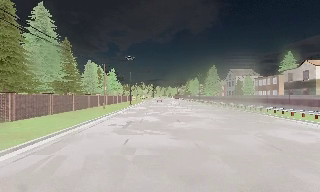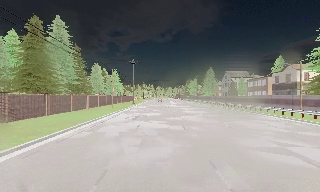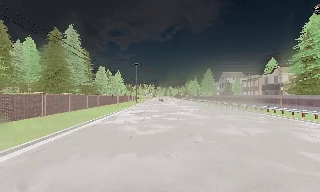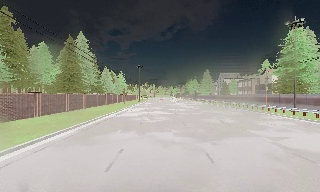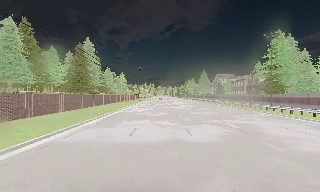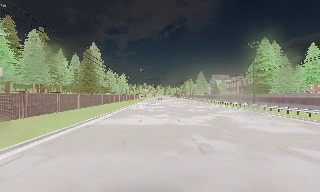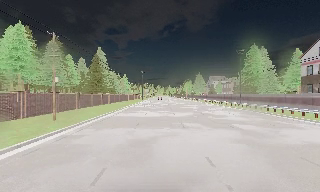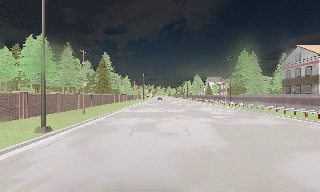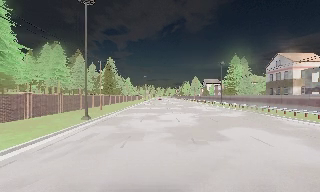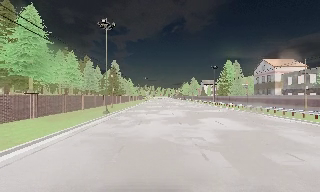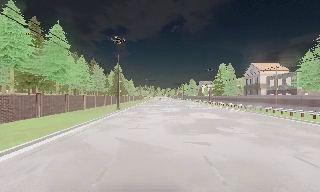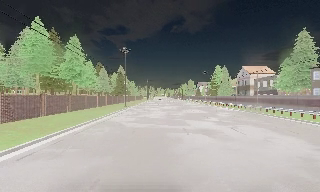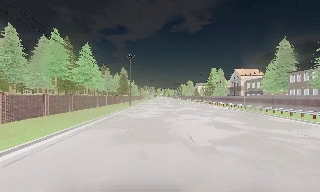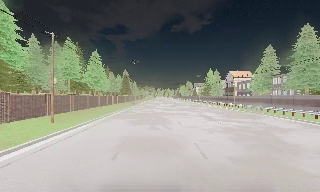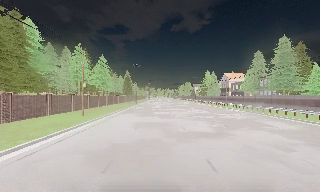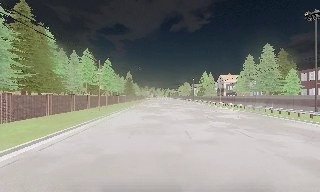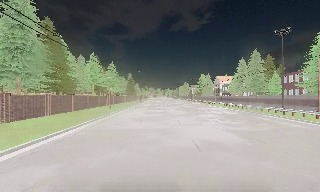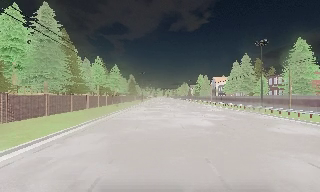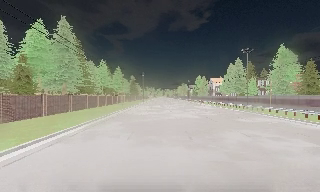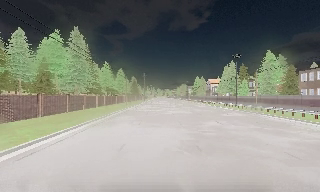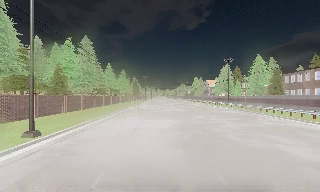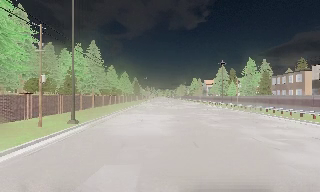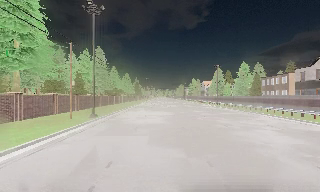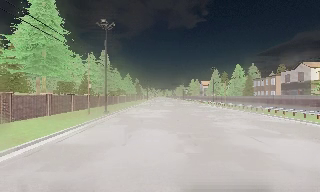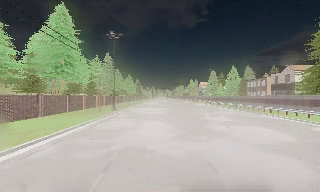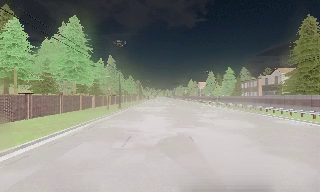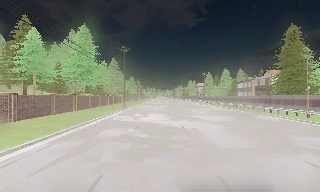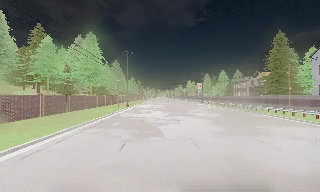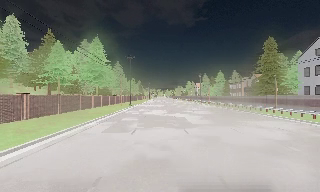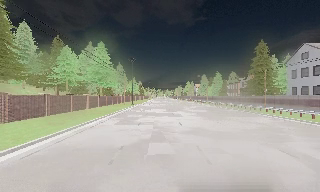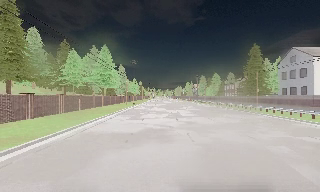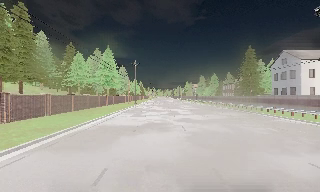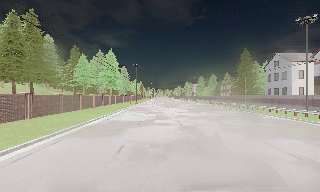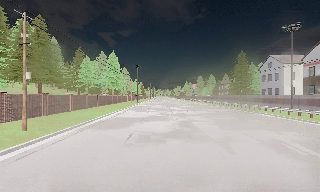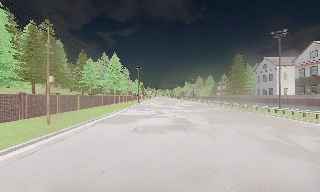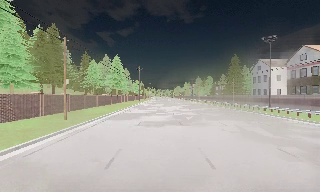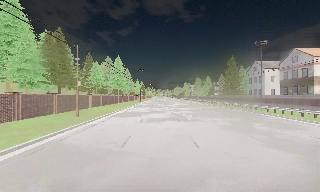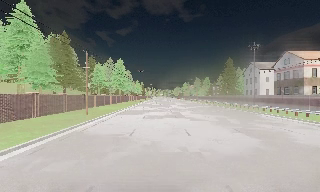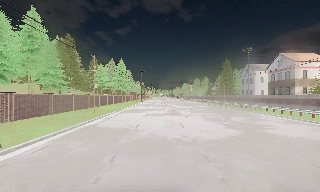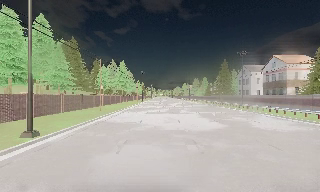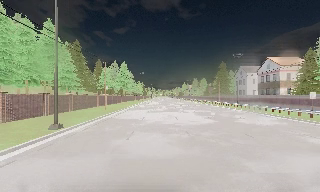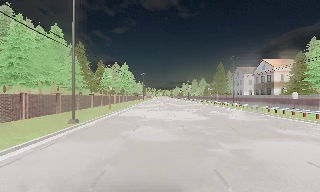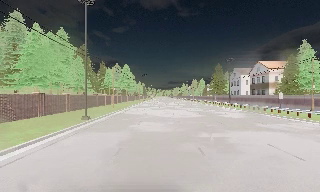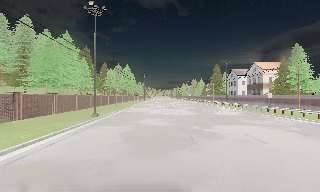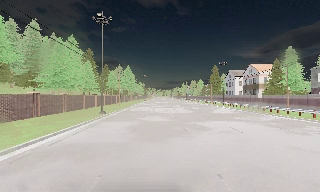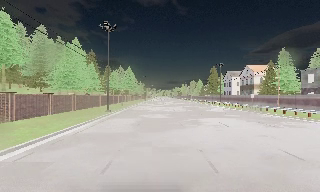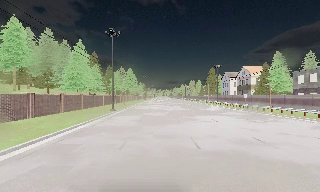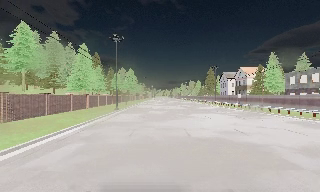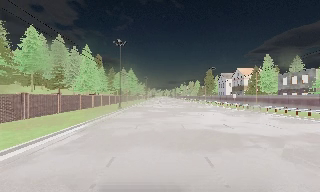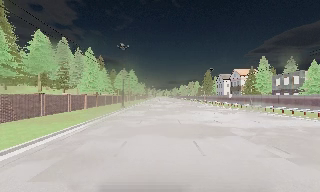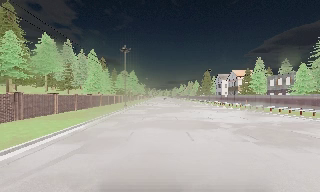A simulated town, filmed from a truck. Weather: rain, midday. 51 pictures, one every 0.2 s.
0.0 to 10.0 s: The camera travels backward, about 175 m, so what stands in front gets smaller. It loses speed.
The film runs backward here.
